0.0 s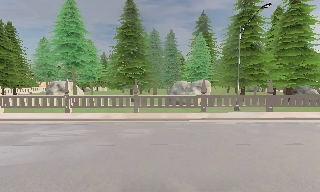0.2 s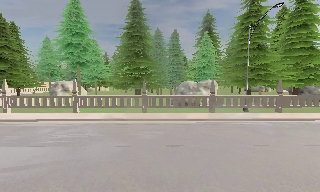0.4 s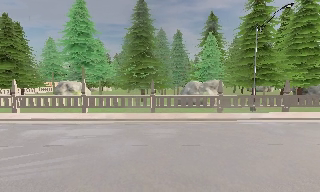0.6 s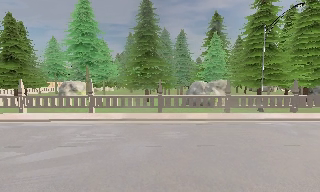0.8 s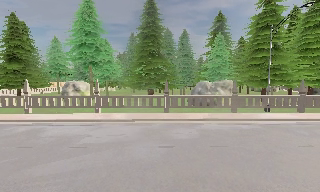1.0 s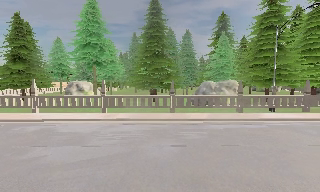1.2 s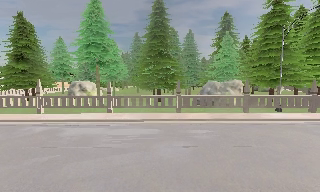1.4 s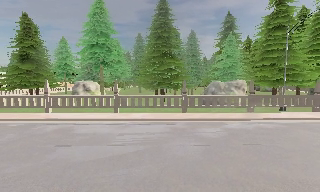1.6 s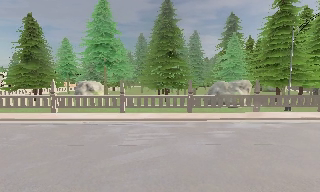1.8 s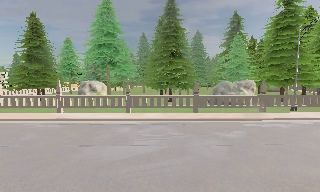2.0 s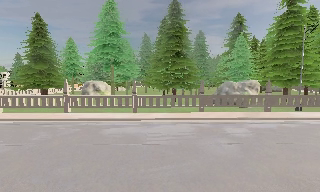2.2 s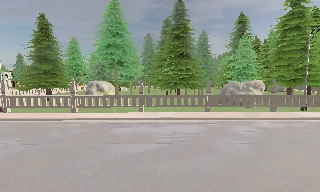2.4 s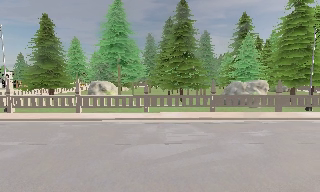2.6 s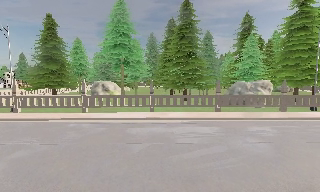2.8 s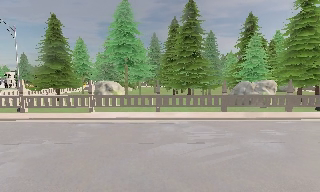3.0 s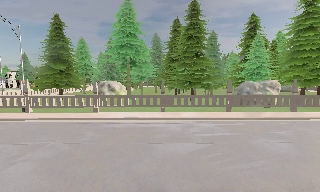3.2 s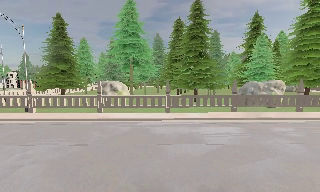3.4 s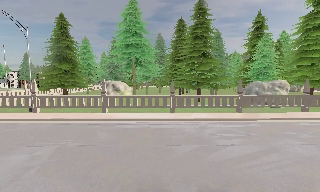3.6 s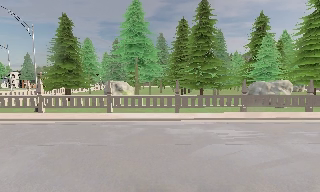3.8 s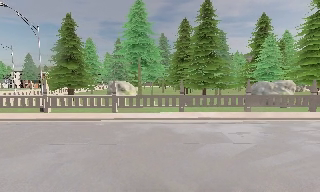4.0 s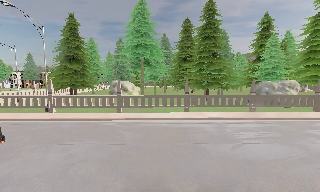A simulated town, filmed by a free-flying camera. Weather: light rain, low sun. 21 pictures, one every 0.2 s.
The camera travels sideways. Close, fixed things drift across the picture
to the right.
0.0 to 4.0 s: The camera travels to its left, about 10 m, so close, fixed things drift to the right.
The film runs backward here.
